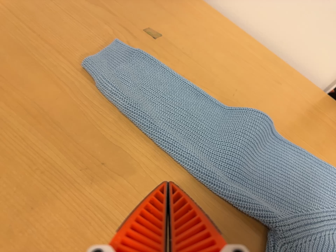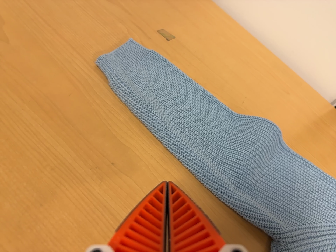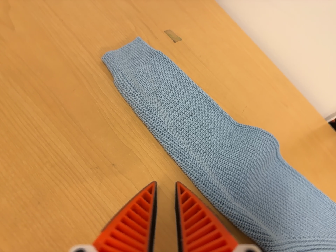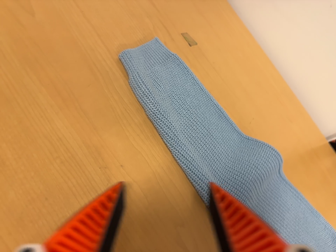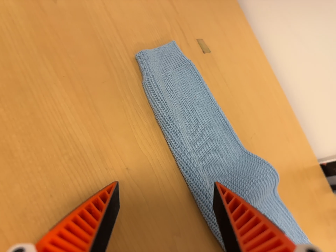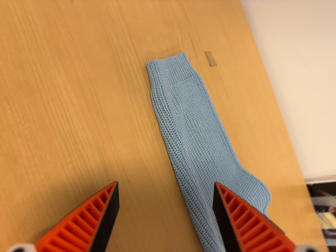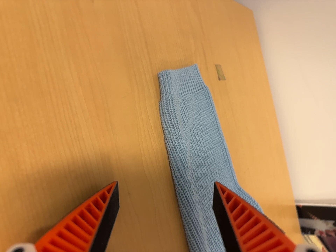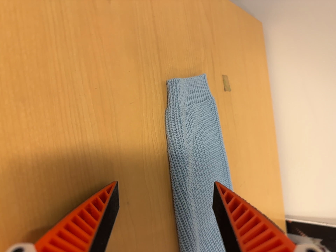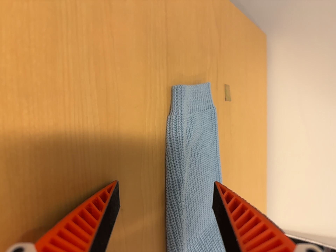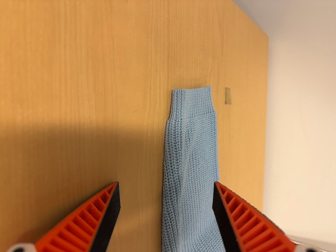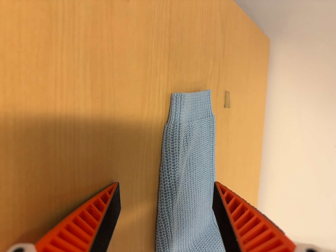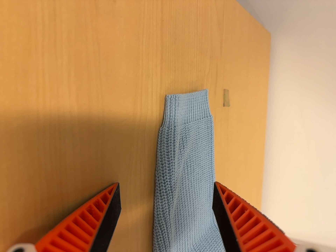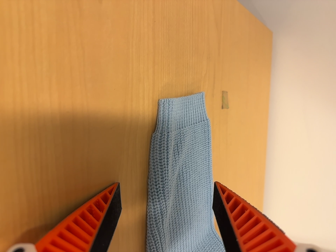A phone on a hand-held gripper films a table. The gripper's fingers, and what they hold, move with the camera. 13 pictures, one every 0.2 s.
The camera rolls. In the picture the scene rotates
clockwise.
0.0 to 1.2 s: The camera pans to its right by about 10 degrees. It travels to its left and toward the top of its view, about 12 cm. It rolls about its line of sight by about 35 degrees, and the scene rotates clockwise.
1.2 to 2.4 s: The camera travels toward the top of its view and forward, about 7 cm. It rolls about its line of sight by about 15 degrees, and the scene rotates clockwise.
The film runs forward here.
